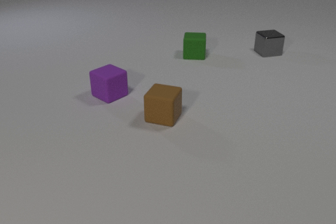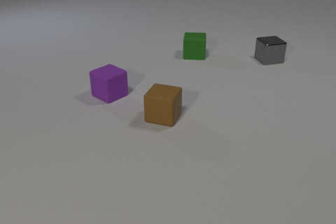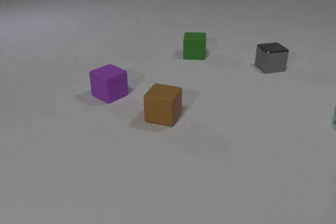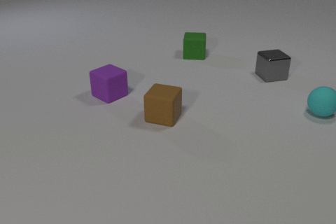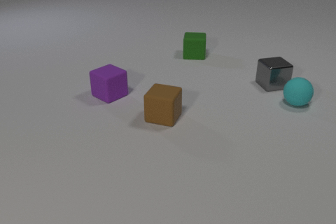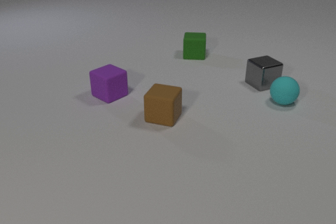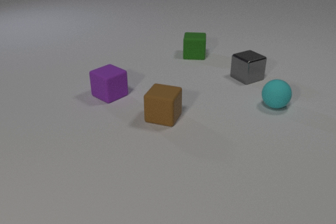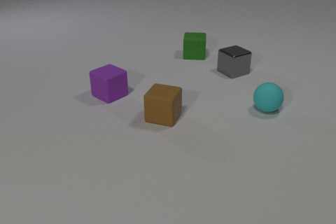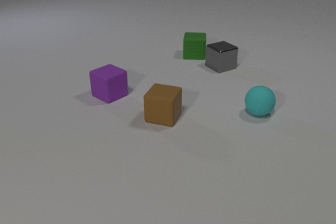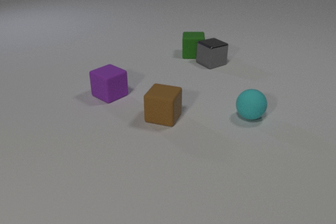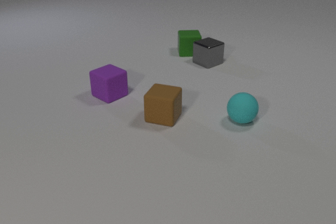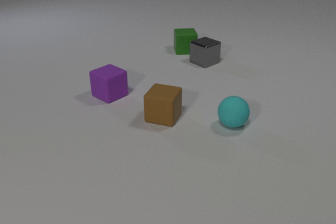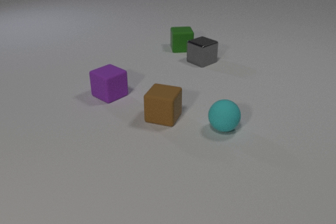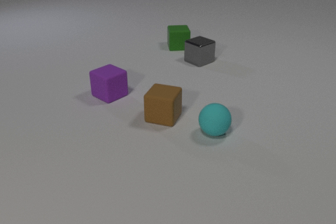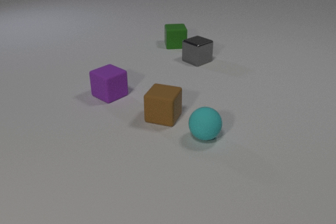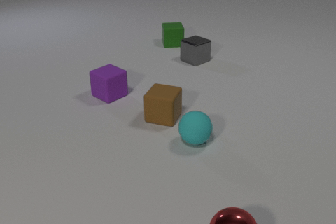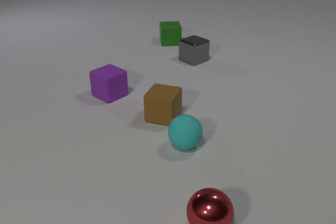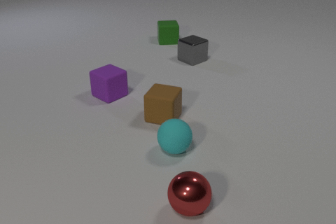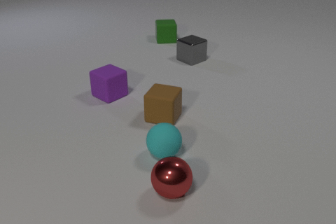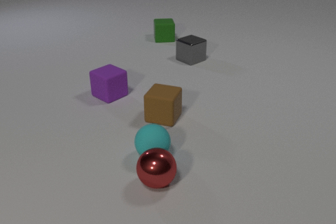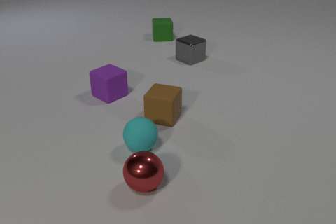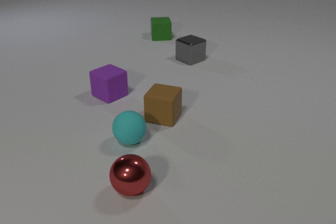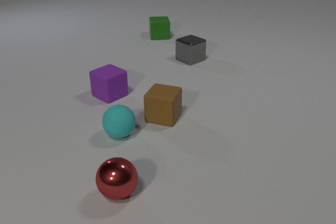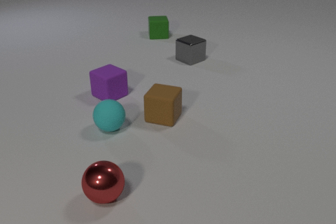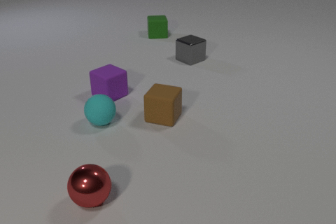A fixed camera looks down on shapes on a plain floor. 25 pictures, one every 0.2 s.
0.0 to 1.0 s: The cyan rubber sphere comes in at the right edge, rolls to the left. The gray metal cube slides toward the camera. The cyan rubber sphere and the gray metal cube collide.
1.0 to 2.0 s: The cyan rubber sphere rolls toward the camera and to the left. The gray metal cube slides to the left and away from the camera. The green rubber cube slides away from the camera and to the left. The gray metal cube and the green rubber cube collide.
2.0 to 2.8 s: The cyan rubber sphere rolls toward the camera and to the left. The gray metal cube slides to the left. The green rubber cube slides away from the camera and to the left.
2.8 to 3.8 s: The cyan rubber sphere rolls to the left and toward the camera. The gray metal cube slides to the left. The green rubber cube slides away from the camera and to the left. The red metal sphere comes in at the bottom edge, rolls away from the camera and to the left. The cyan rubber sphere and the red metal sphere collide.
3.8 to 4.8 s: The cyan rubber sphere rolls away from the camera and to the left. The green rubber cube slides away from the camera and to the left. The red metal sphere rolls to the left.
How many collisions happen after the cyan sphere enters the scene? 3.
How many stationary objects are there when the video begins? 3.
What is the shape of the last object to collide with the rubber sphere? sphere.
